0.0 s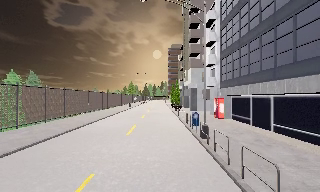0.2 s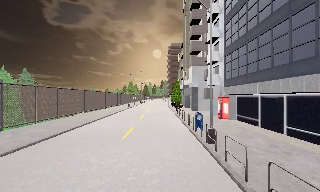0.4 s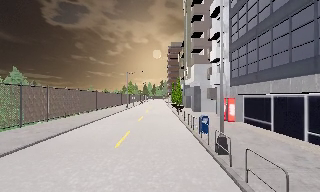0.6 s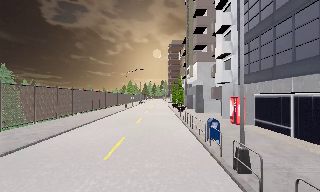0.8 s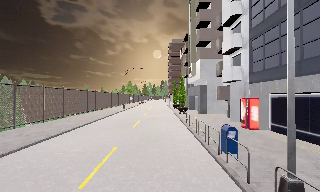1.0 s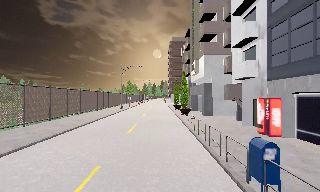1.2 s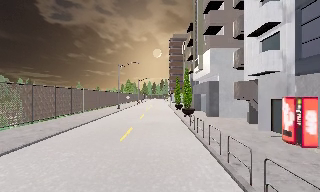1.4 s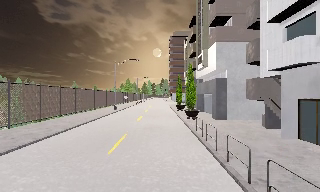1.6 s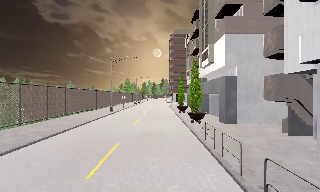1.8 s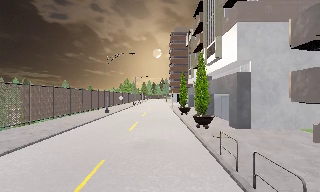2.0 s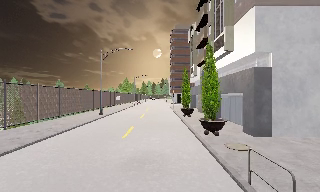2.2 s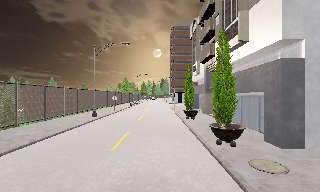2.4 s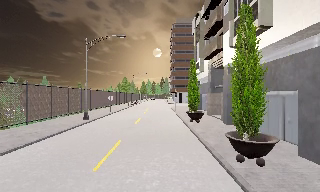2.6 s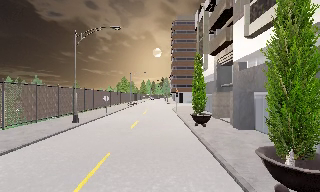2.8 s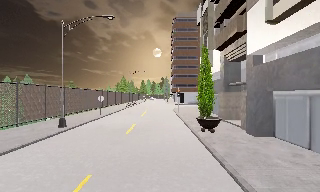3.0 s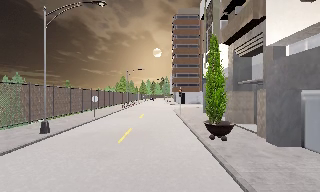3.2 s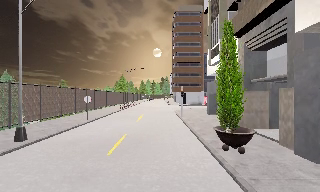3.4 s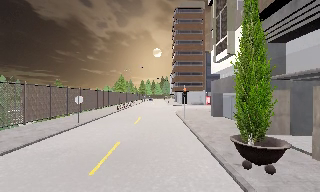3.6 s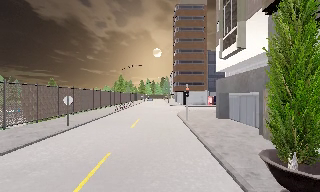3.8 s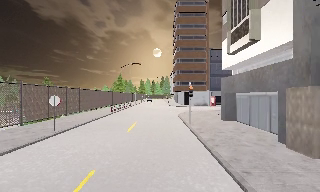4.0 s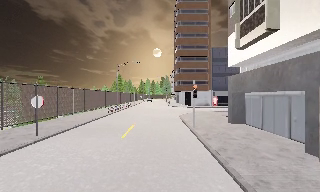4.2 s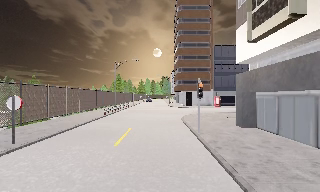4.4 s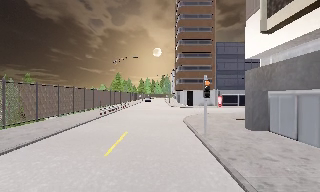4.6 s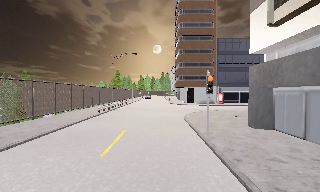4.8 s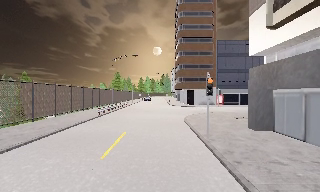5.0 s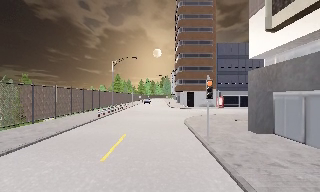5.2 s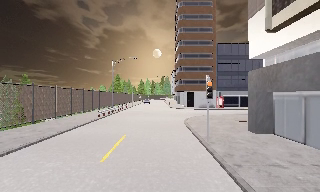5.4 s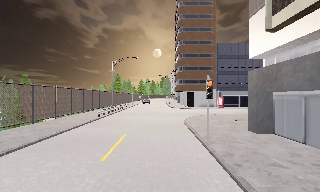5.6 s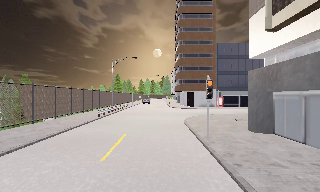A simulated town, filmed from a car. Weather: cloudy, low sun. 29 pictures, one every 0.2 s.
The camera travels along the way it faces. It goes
forward.
0.0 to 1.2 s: The camera travels forward, about 10 m, so what stands in front looms larger. It gains speed.
1.2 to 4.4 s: The camera travels forward, about 25 m, so what stands in front looms larger.
4.4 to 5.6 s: The camera shifts only a little, or ends up much as it began.
The film runs forward here.
